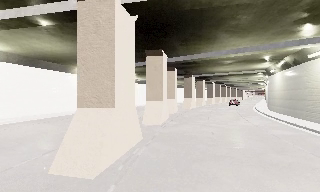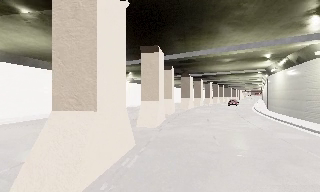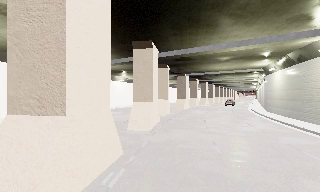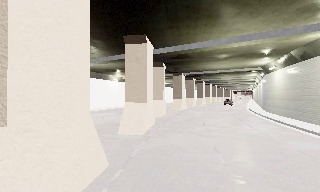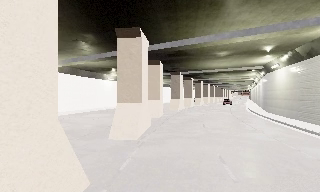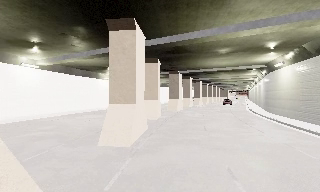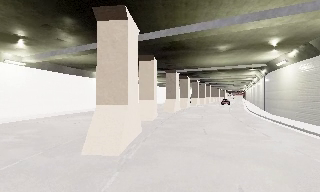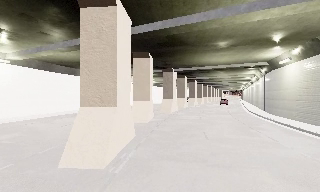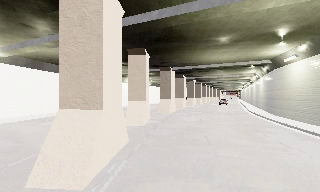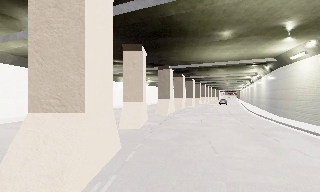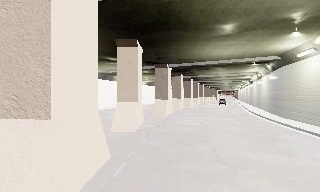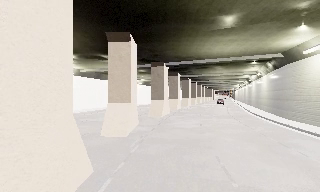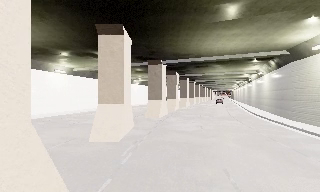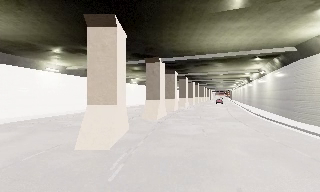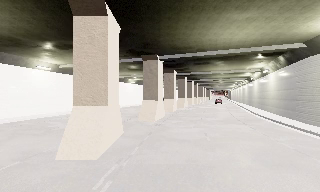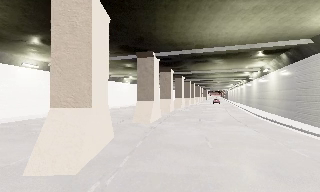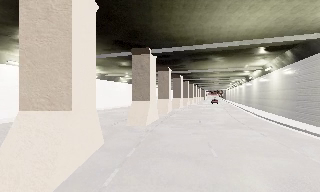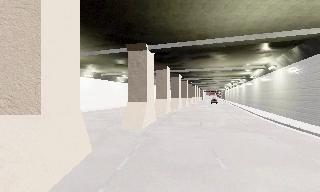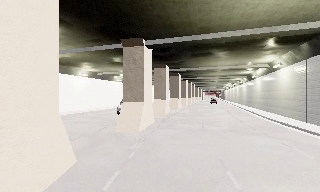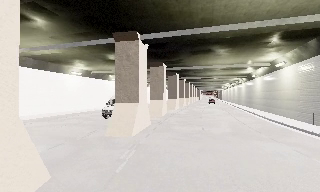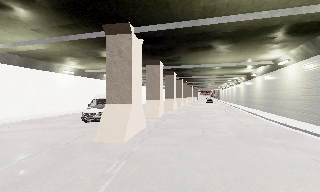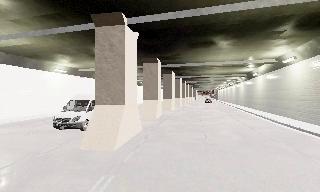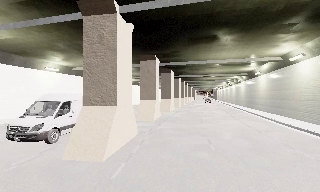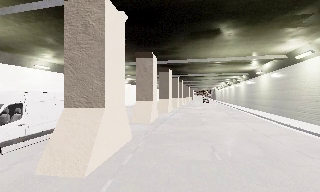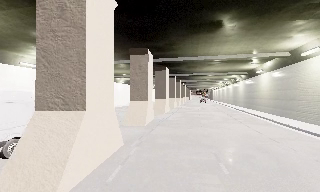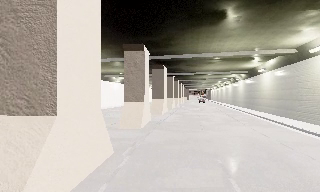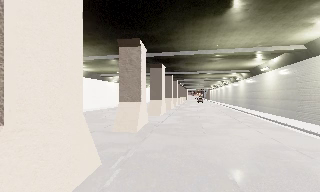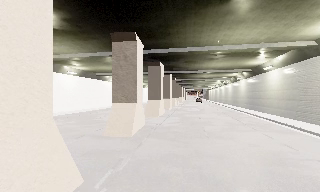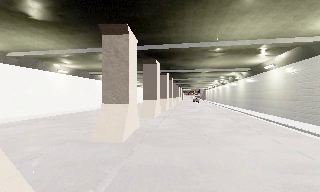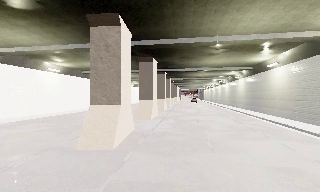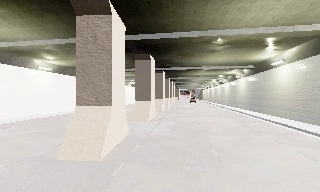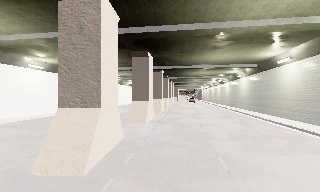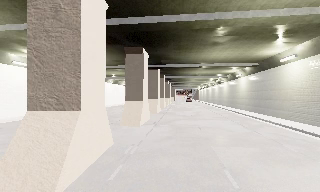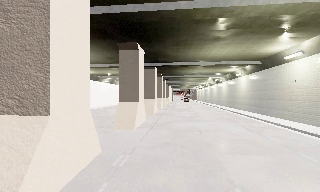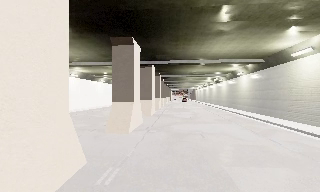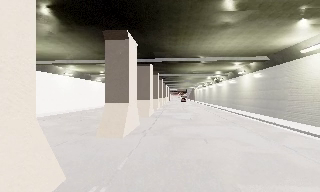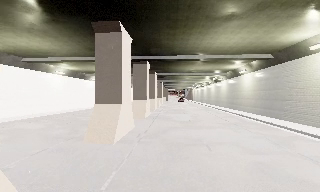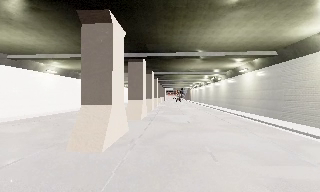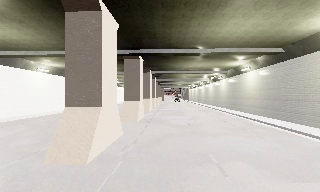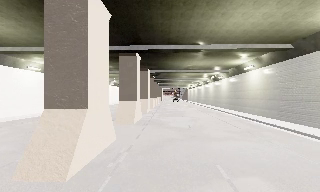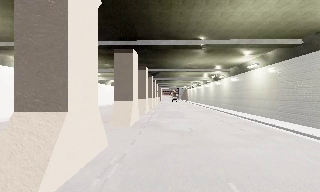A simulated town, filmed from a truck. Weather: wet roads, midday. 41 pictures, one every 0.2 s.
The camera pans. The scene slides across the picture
to the left.
The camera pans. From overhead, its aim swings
clockwise.
0.0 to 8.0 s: The camera swings to its right by about 30 degrees, and the scene slides to the left. It travels forward, about 45 m.
The film runs forward here.
